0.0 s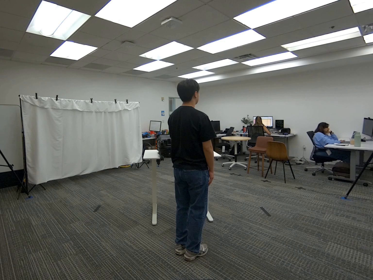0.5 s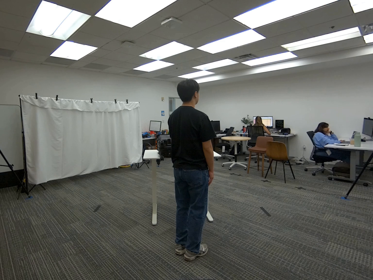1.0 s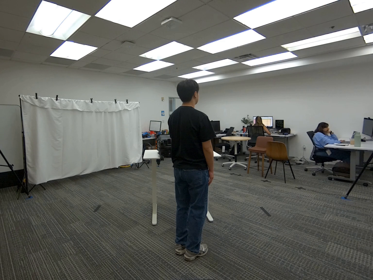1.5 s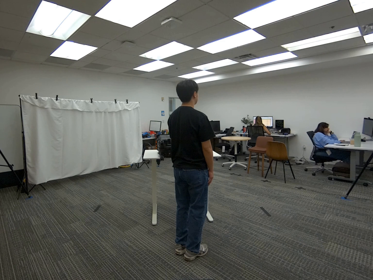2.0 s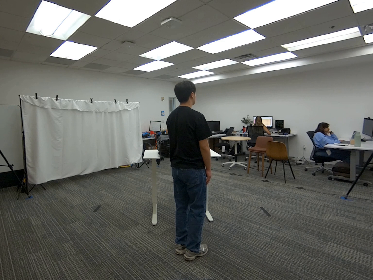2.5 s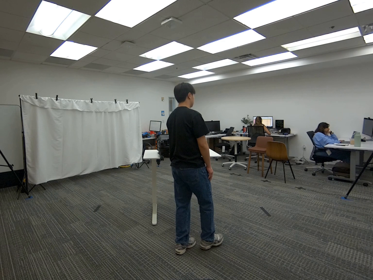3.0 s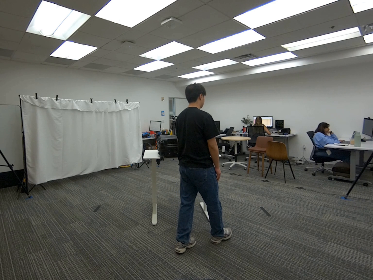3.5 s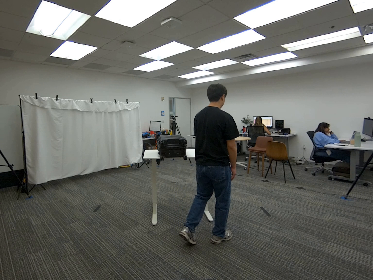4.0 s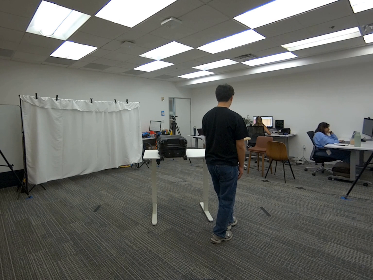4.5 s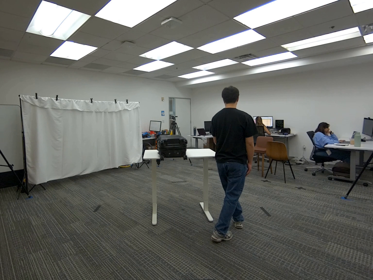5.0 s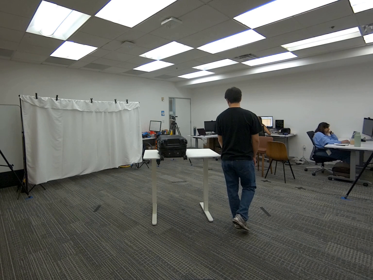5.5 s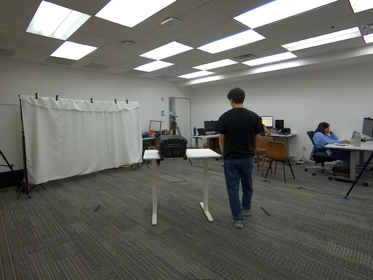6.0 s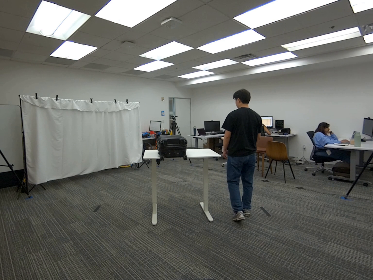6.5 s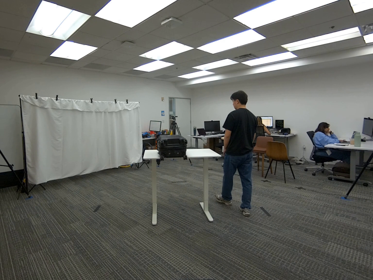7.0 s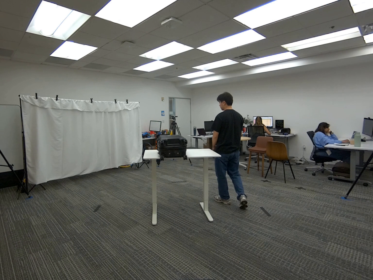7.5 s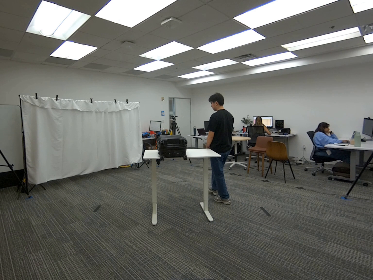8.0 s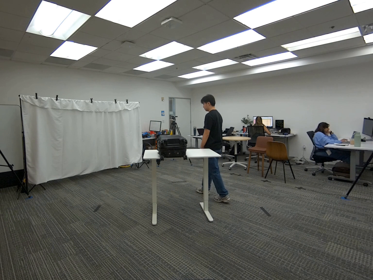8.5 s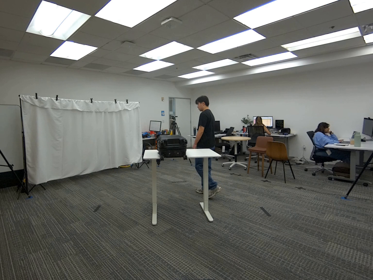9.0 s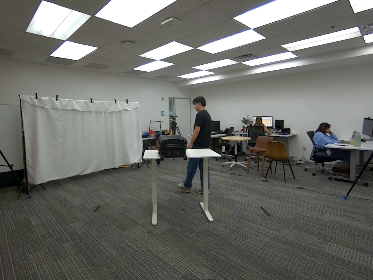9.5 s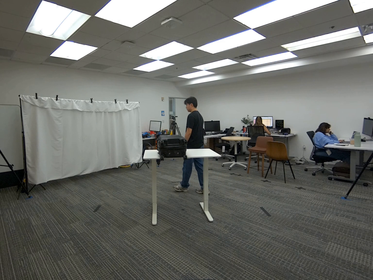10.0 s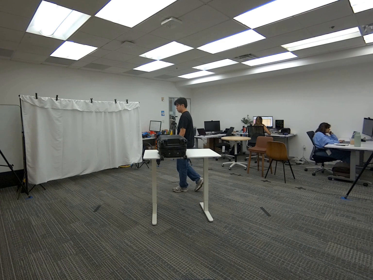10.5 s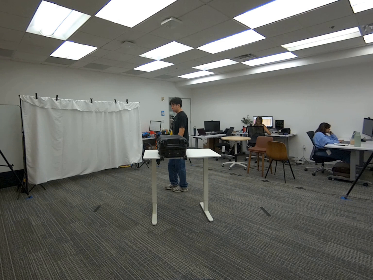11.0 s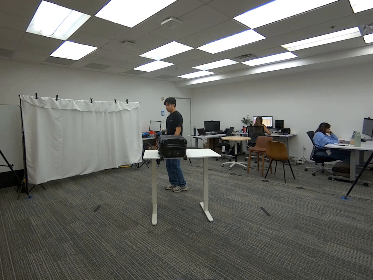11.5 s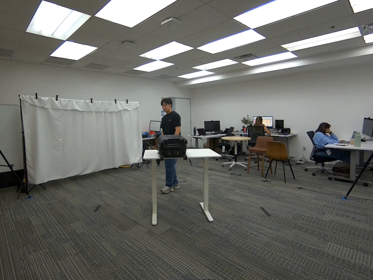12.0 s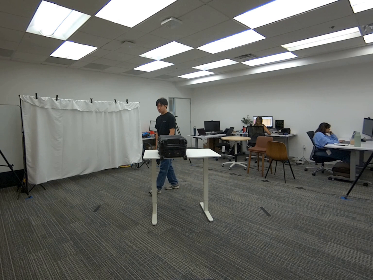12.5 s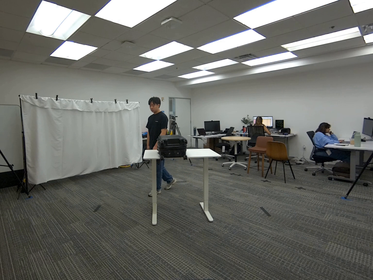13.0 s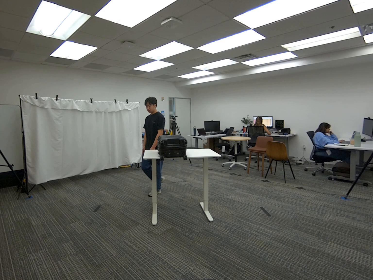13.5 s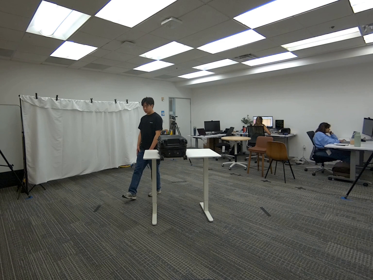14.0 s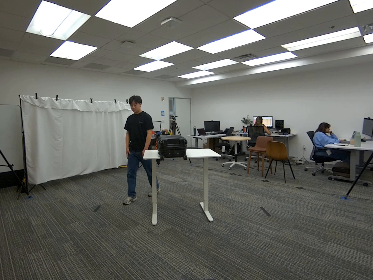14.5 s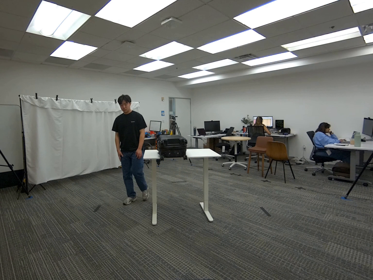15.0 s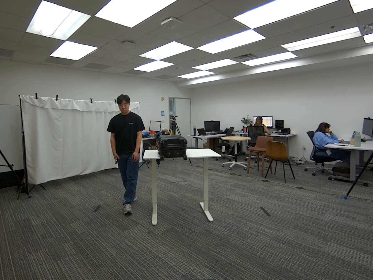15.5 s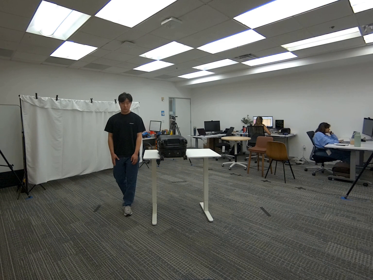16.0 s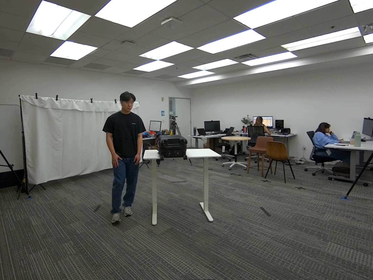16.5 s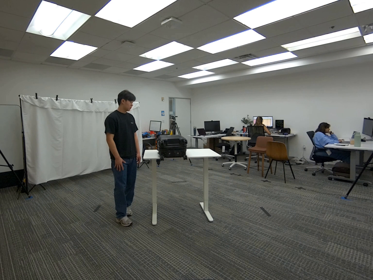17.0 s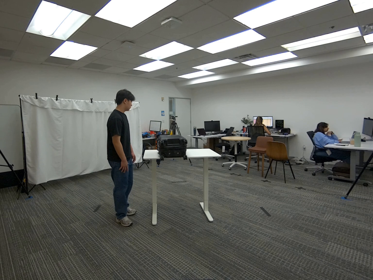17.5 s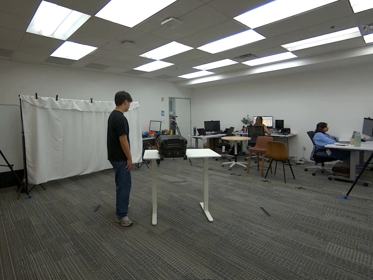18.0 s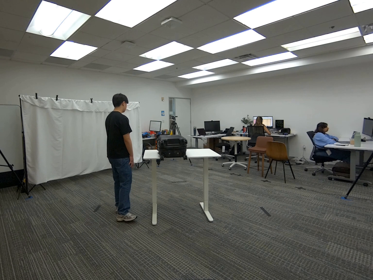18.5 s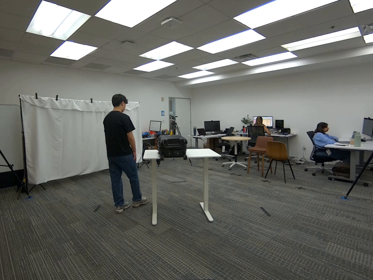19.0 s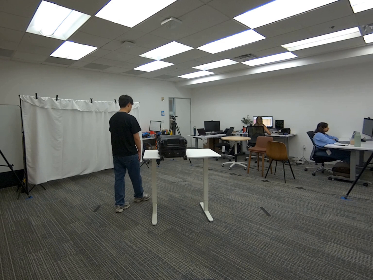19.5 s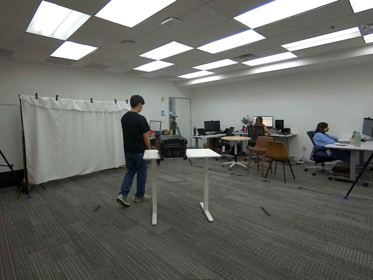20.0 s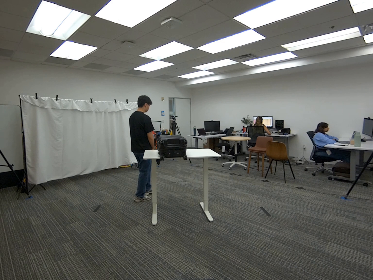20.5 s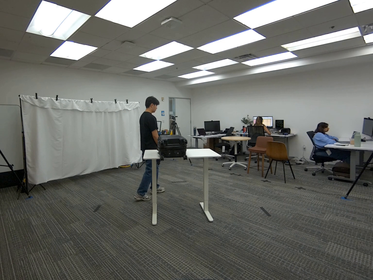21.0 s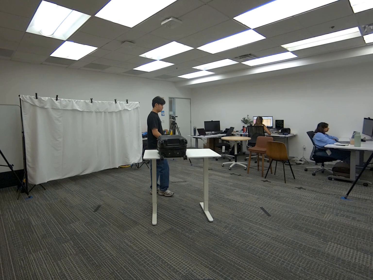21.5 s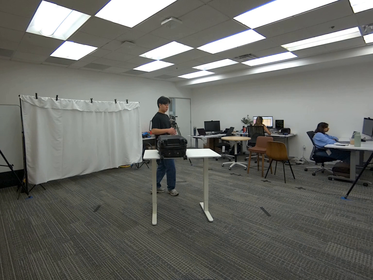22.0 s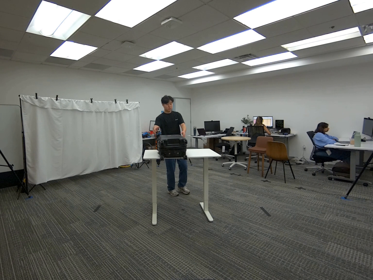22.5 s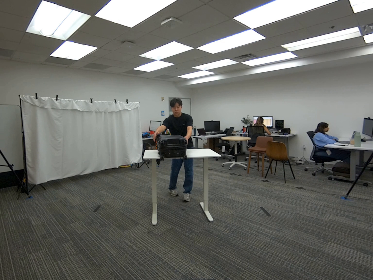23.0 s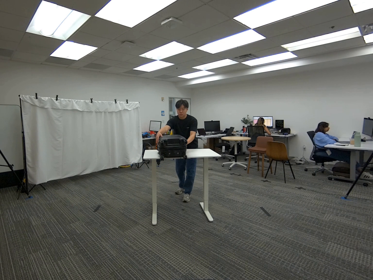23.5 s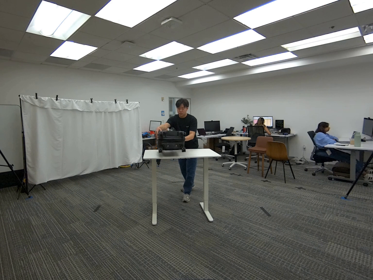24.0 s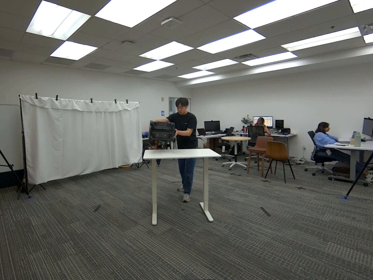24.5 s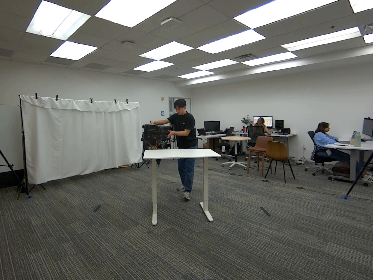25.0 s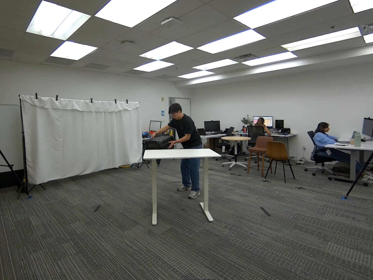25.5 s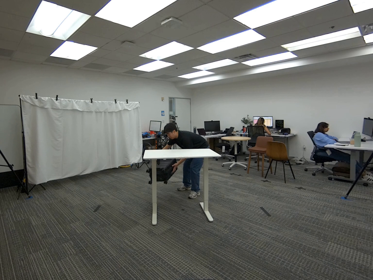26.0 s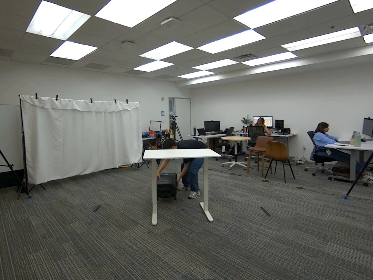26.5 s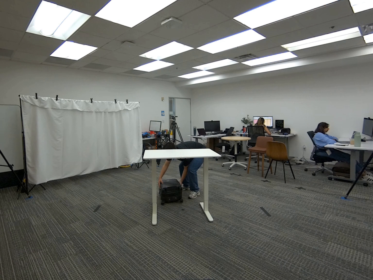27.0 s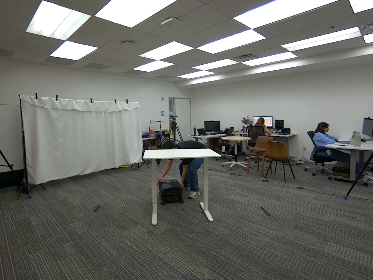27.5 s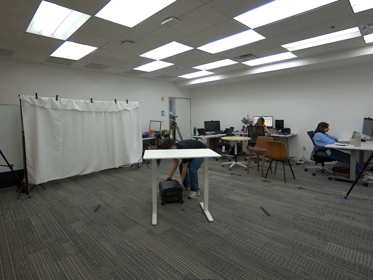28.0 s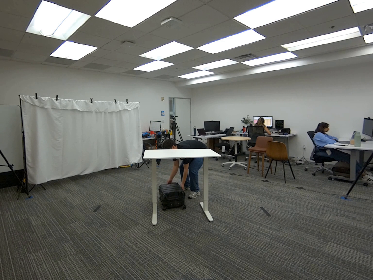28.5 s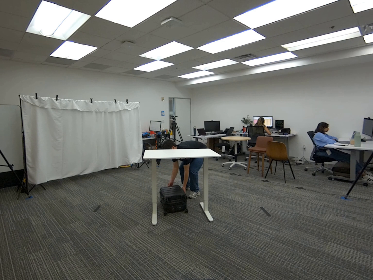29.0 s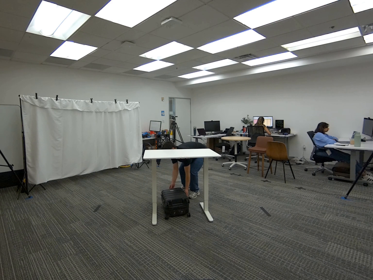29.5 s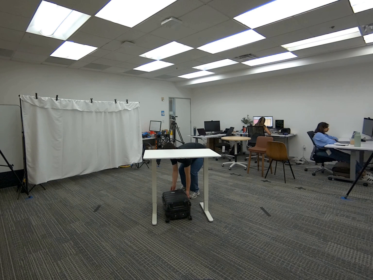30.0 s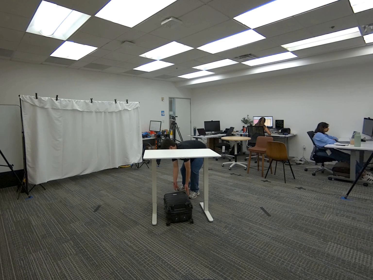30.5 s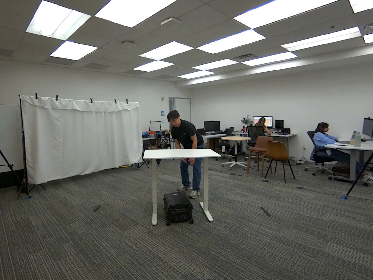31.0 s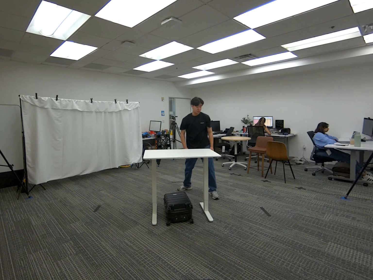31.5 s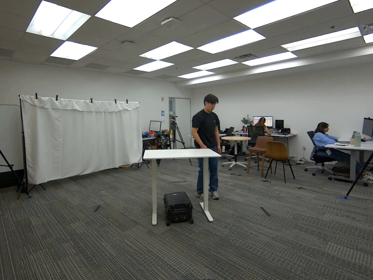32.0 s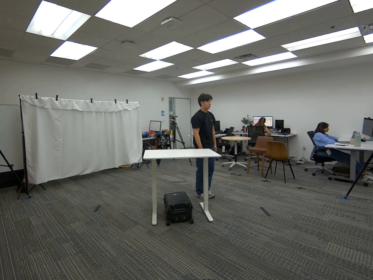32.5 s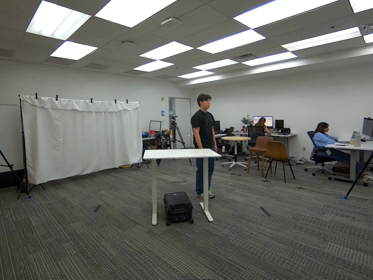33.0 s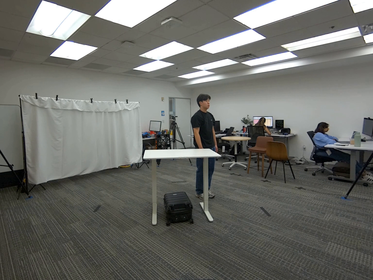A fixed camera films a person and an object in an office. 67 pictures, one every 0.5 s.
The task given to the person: Walk over to the rolling luggage on the white desk and pick up the rolling luggage and place on the rolling luggage on the floor in a lying position then proceed to push the rollling luggage under the white desk.
